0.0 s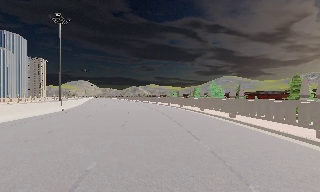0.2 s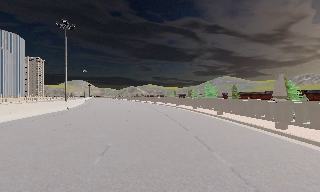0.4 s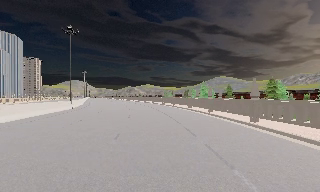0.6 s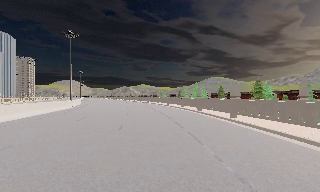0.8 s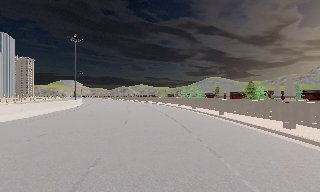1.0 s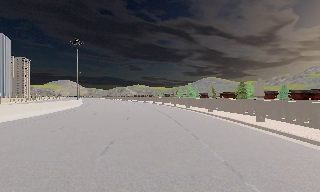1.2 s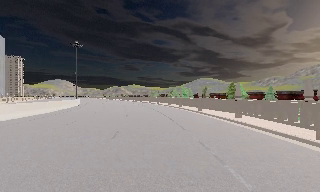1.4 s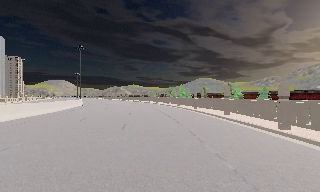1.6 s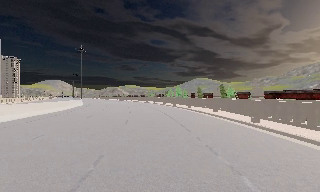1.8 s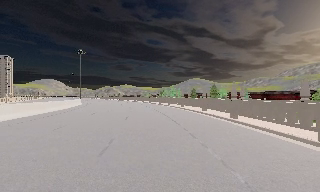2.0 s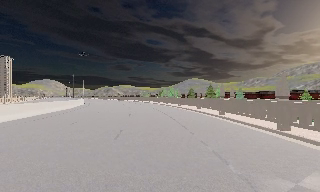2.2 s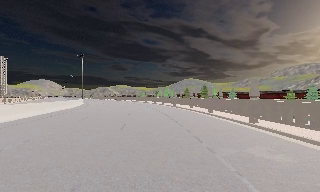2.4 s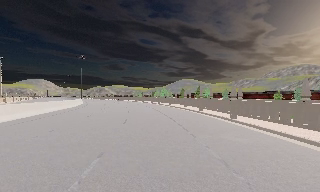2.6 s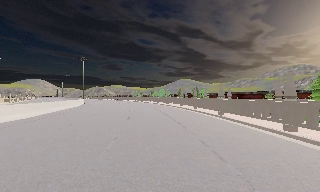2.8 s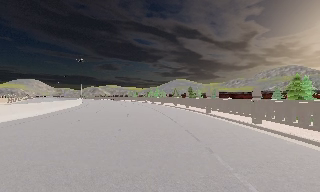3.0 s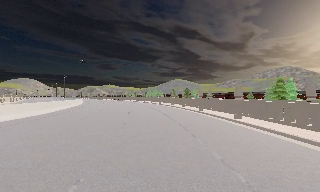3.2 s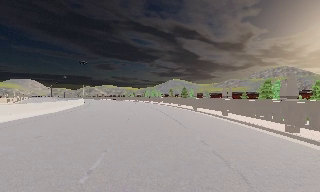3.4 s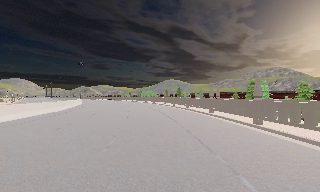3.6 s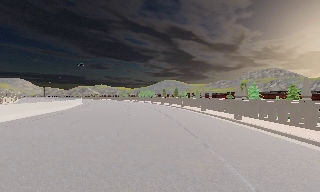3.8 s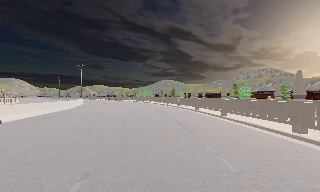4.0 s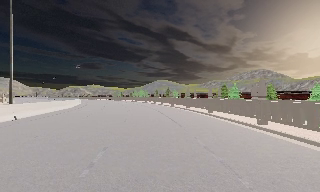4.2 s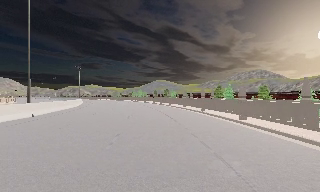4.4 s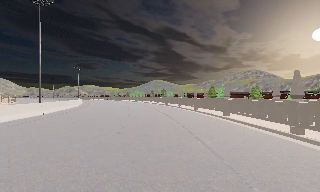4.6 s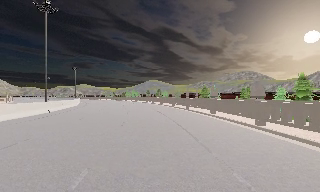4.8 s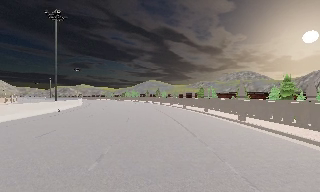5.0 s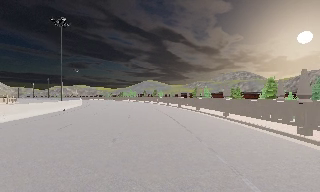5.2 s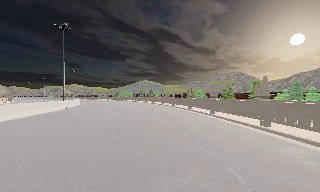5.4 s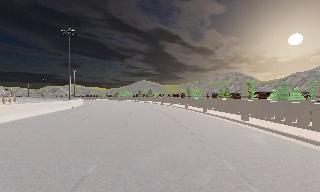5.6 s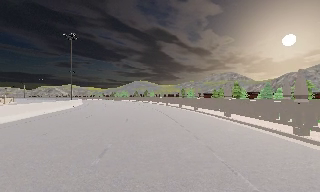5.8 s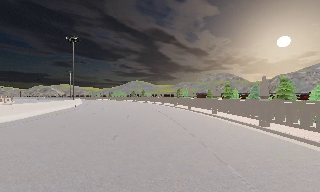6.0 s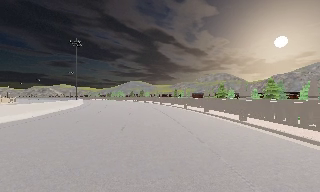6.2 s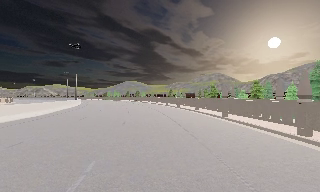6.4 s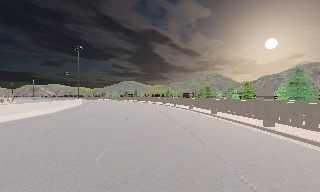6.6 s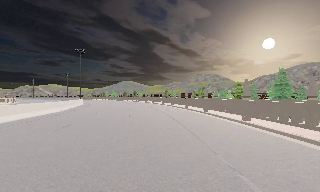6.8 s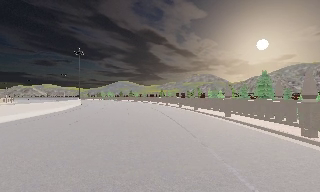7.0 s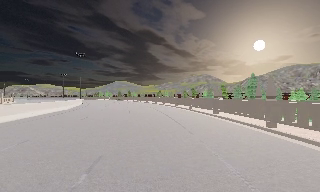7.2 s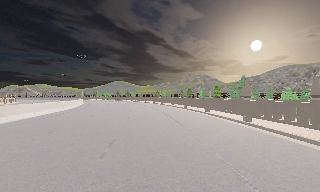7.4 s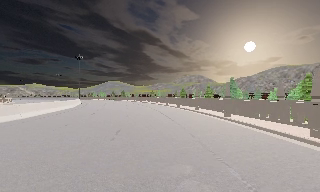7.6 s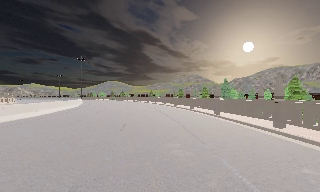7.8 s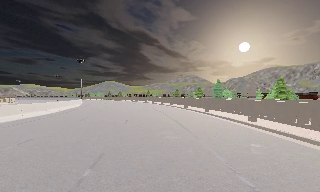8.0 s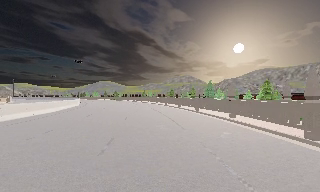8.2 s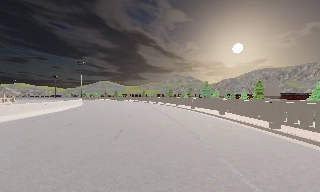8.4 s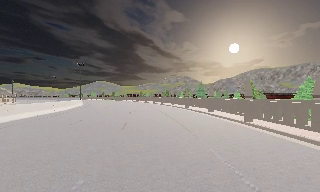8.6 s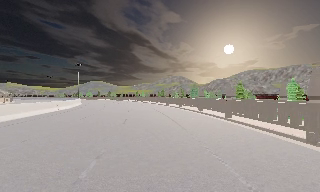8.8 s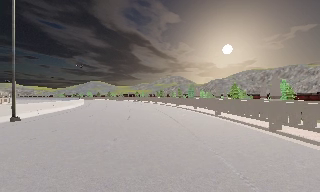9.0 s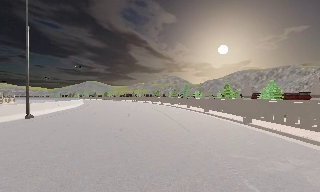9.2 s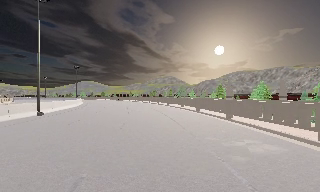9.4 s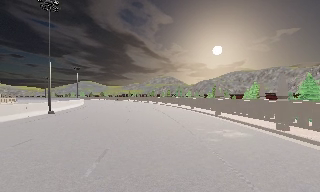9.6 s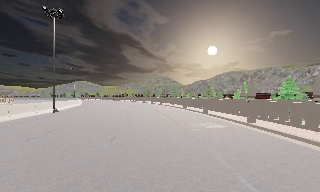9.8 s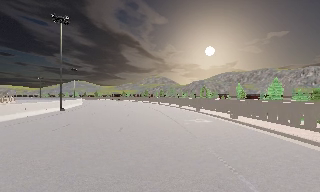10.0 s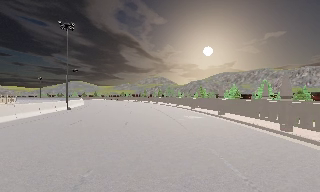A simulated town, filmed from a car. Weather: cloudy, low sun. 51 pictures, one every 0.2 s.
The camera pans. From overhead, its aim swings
clockwise.
The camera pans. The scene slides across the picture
to the left.
0.0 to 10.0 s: The camera swings to its right by about 50 degrees, and the scene slides to the left. It travels backward, about 95 m.
The film runs backward here.
